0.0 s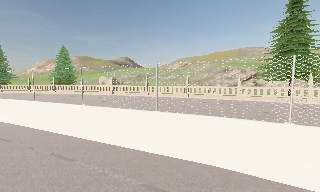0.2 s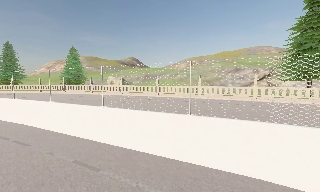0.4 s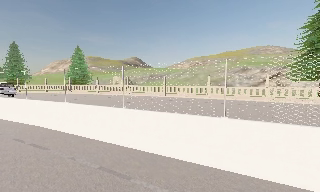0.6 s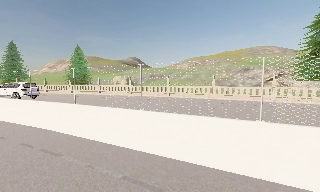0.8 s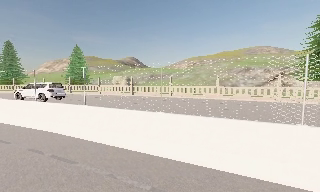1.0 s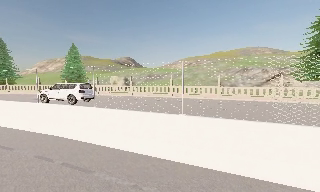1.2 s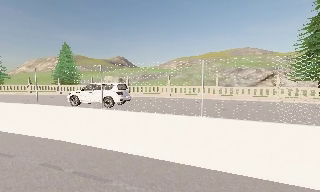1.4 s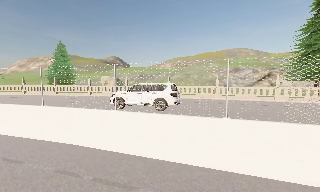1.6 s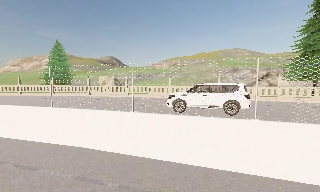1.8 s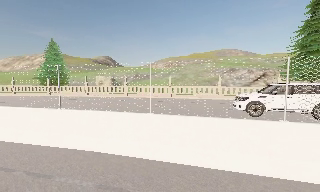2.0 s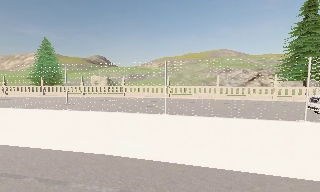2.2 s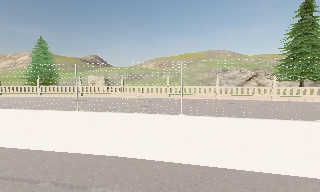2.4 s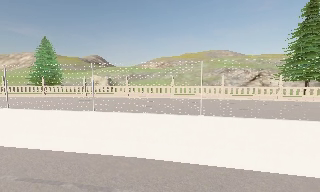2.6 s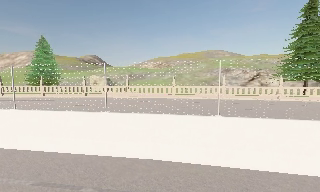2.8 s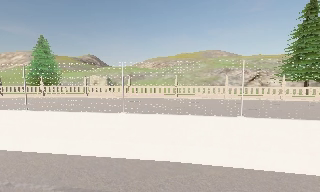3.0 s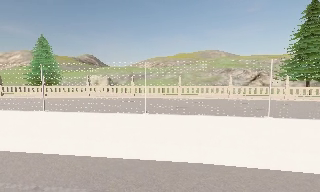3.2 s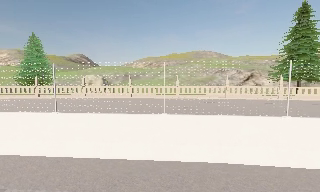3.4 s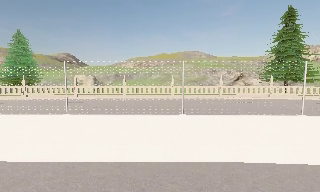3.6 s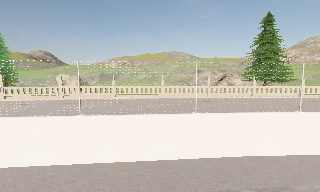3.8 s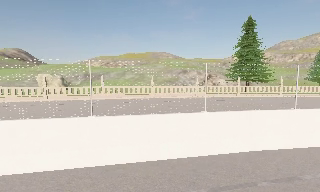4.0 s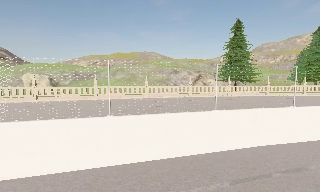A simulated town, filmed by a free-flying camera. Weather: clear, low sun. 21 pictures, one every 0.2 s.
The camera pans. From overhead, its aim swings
clockwise.
0.0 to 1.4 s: The camera travels to its left and forward, about 6 m, so close, fixed things drift to the right.
1.4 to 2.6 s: The camera travels to its left, about 3.5 m, so close, fixed things drift to the right.
2.6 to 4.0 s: The camera pans to its right, which is clockwise from overhead, by about 25 degrees. It travels to its left, about 5 m.
The film runs backward here.
